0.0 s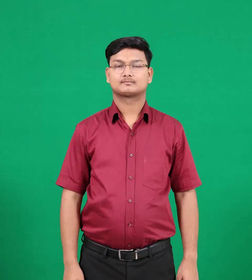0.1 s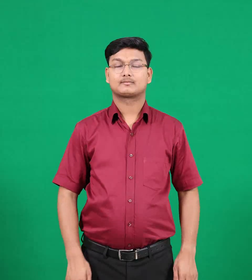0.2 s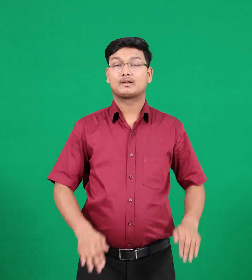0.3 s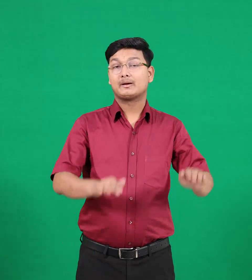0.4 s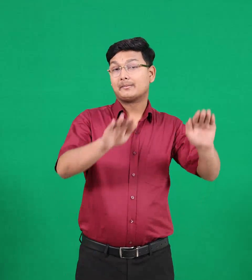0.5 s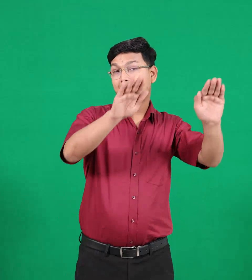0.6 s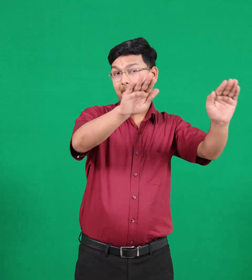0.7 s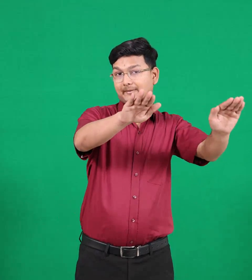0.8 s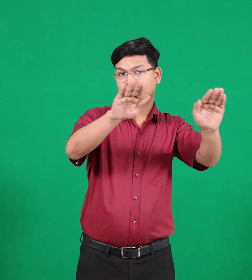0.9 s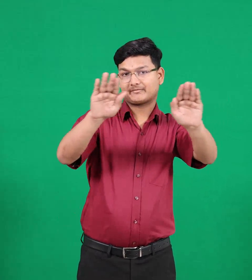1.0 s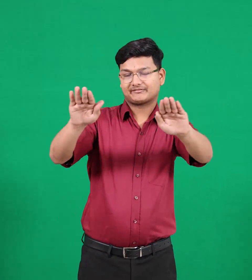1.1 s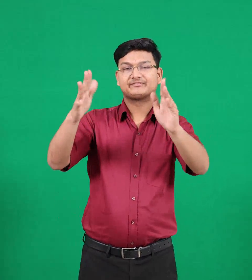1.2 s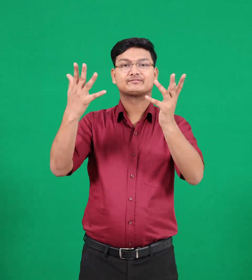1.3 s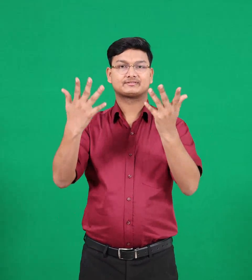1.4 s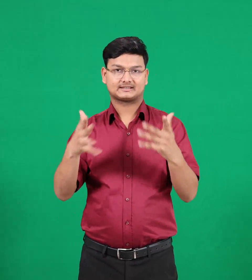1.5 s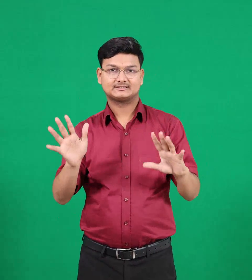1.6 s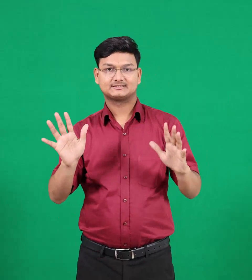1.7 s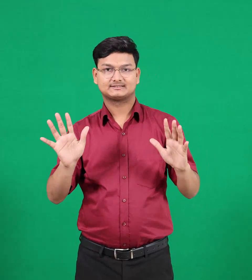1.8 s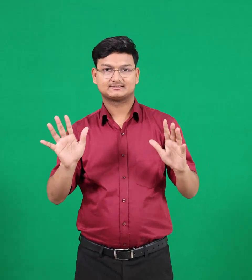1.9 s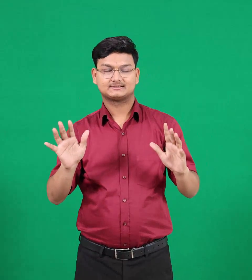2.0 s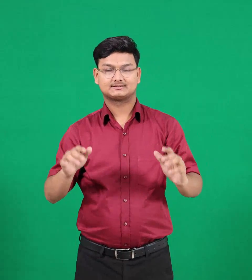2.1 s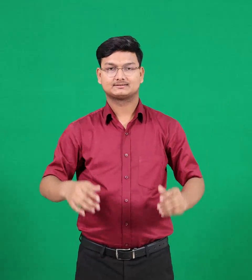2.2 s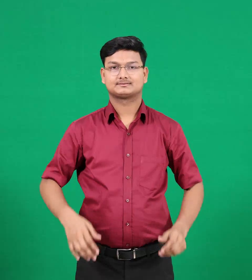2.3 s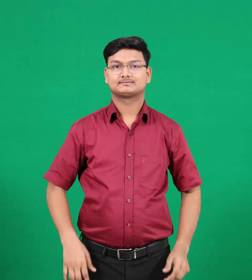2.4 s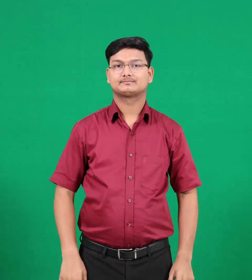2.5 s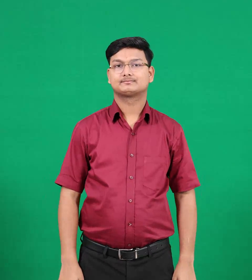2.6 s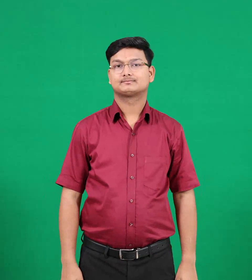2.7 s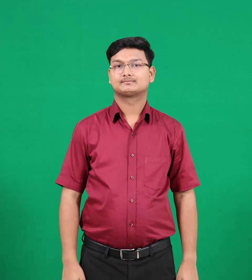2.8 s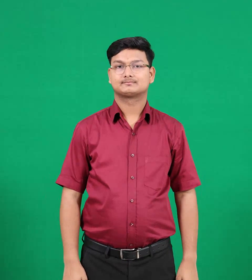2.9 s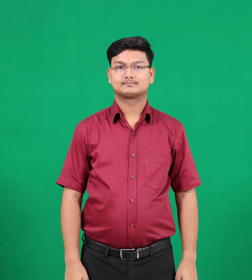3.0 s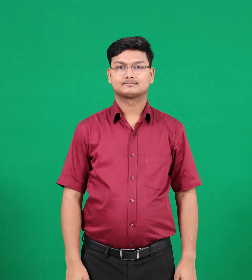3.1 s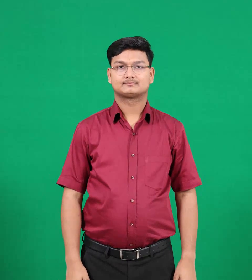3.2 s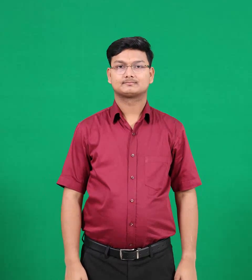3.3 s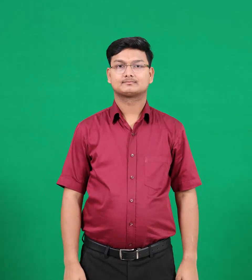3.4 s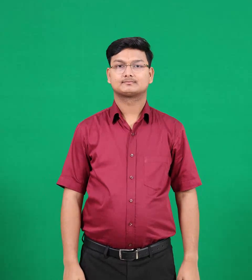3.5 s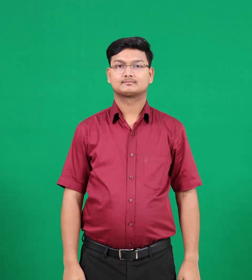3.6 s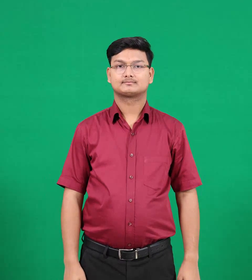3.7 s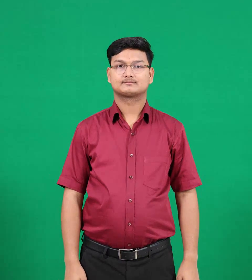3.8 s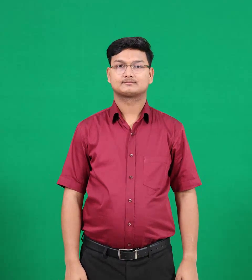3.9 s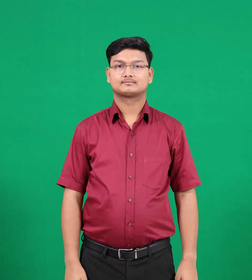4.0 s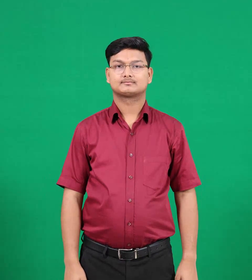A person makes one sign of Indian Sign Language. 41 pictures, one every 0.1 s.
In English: blessed
